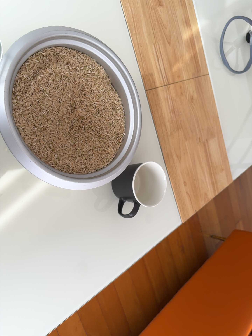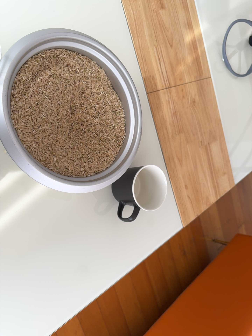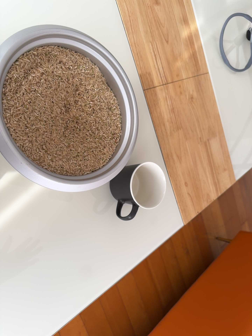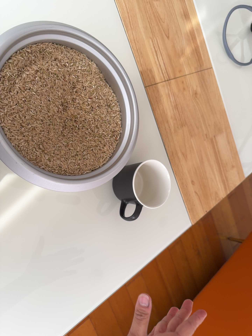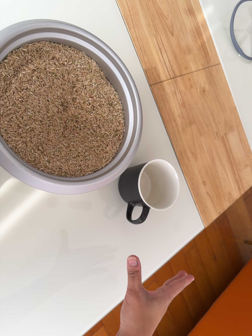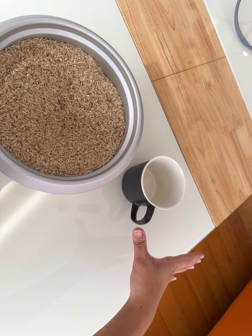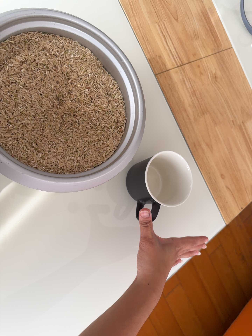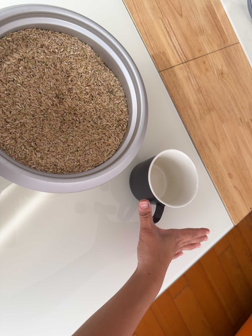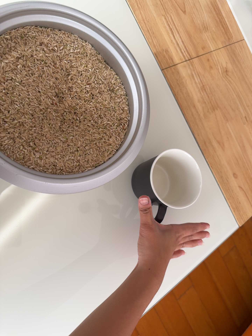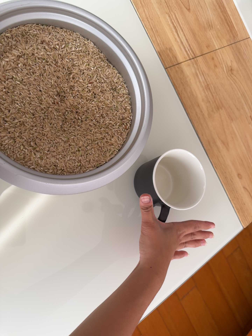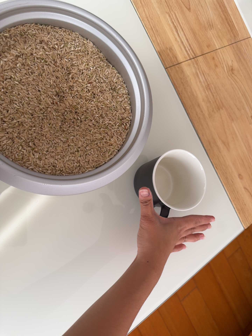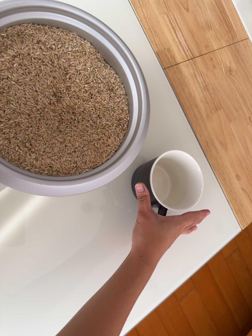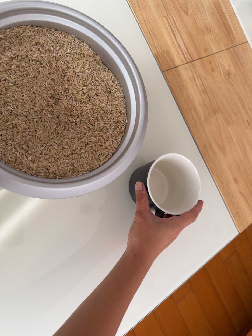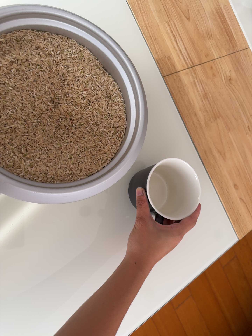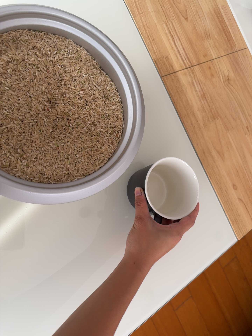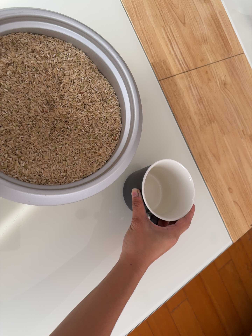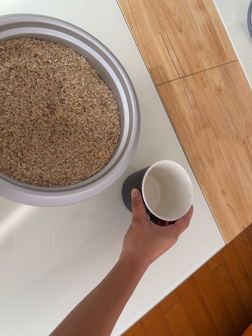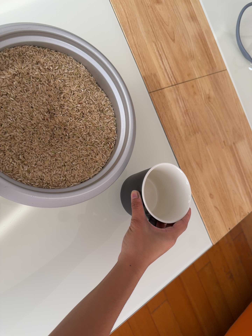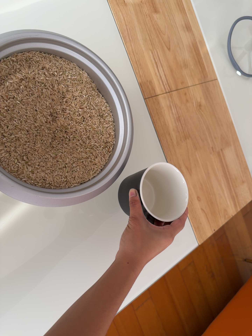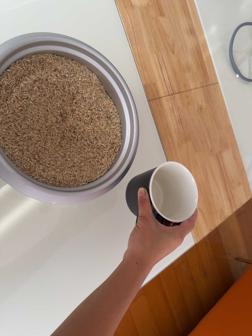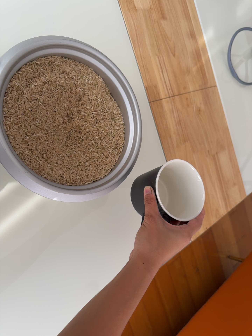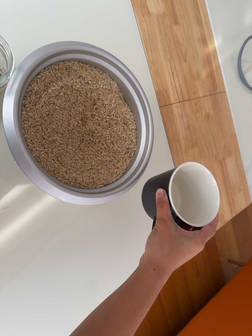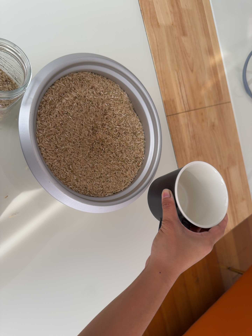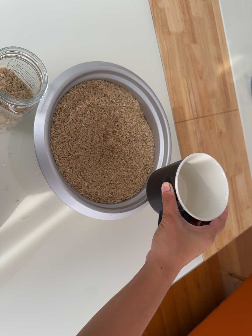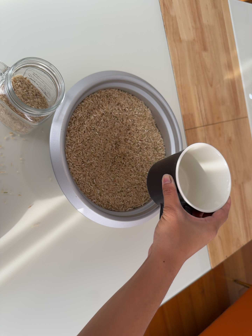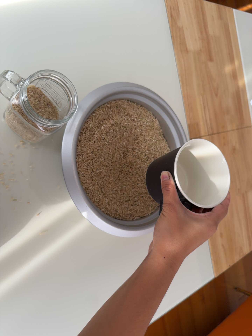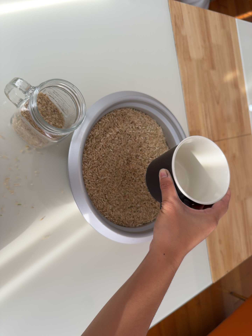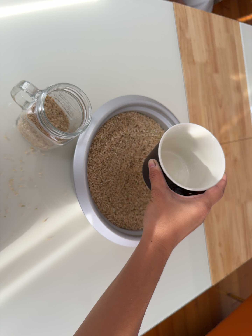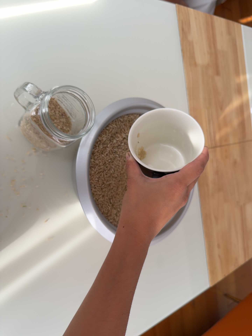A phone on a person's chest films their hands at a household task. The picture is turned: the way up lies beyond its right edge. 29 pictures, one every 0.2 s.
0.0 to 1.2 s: The camera pans to its left by about 10 degrees. It travels forward and to its right, about 10 cm, so what stands in front looms larger. It rolls about its line of sight by about 10 degrees, and the scene rotates counterclockwise.
1.2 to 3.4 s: The camera shifts only a little, or ends up much as it began.
3.4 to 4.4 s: The camera travels to its left and backward, about 12 cm. It rolls about its line of sight by about 10 degrees, and the scene rotates clockwise.
4.4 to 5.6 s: The camera travels to its left and toward the top of its view, about 9 cm, so close, fixed things drift to the right.
The film runs backward here.
